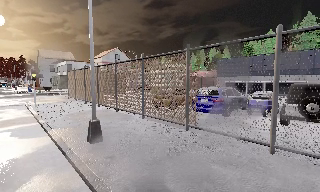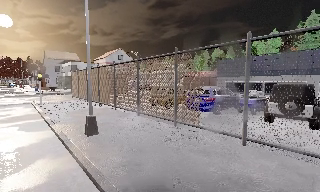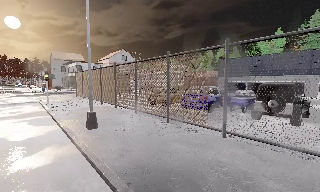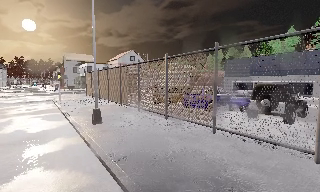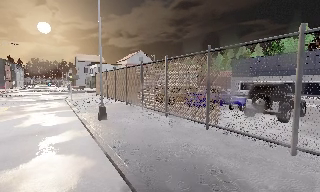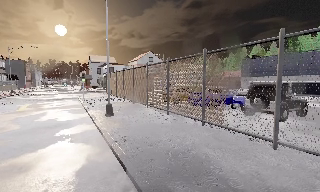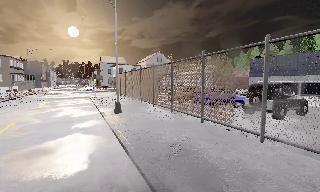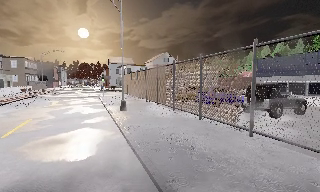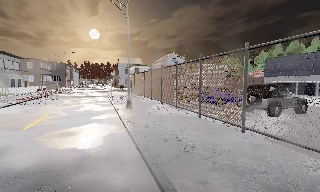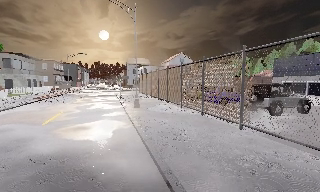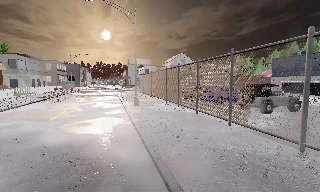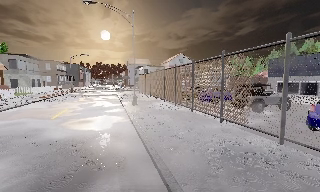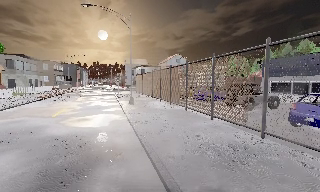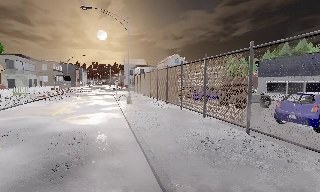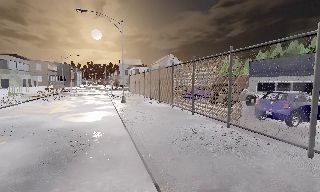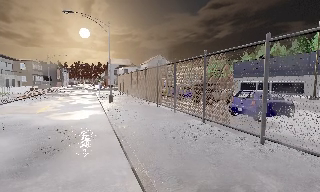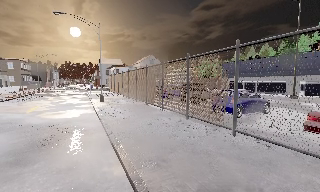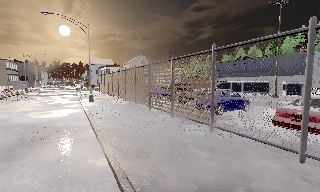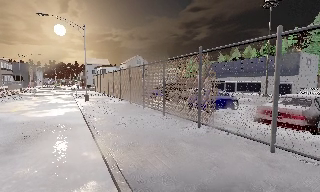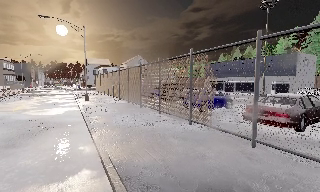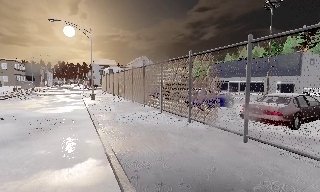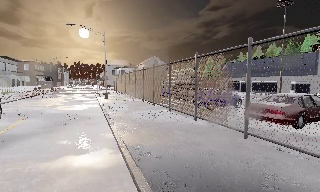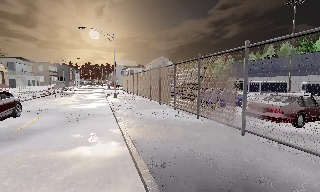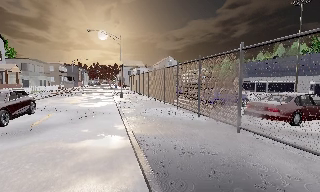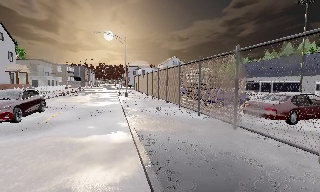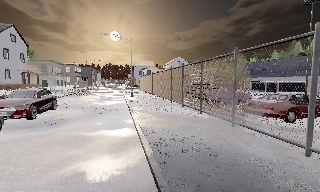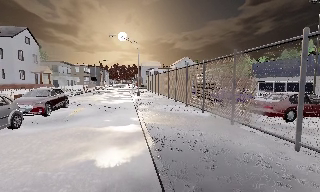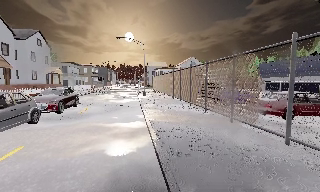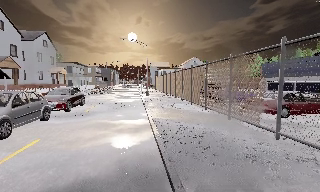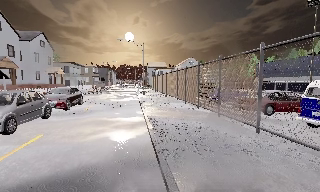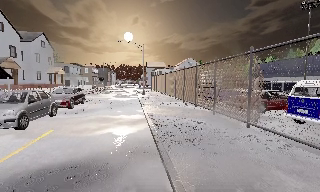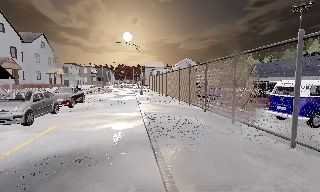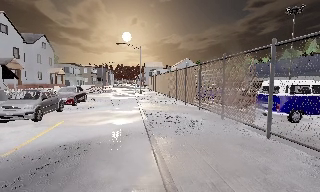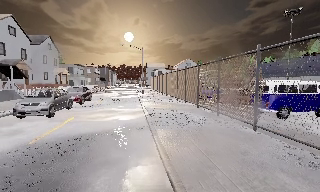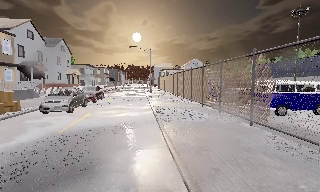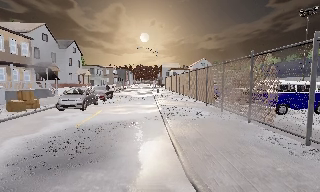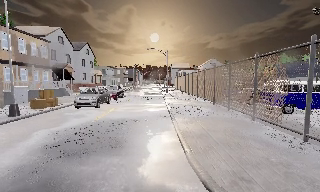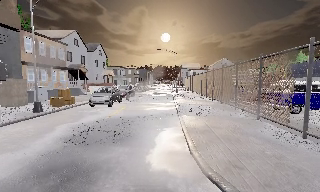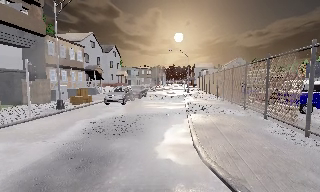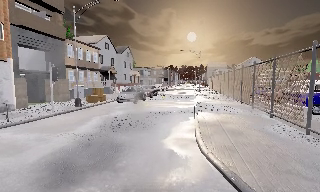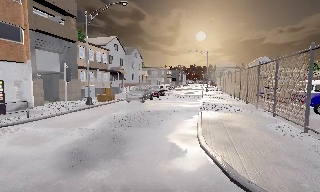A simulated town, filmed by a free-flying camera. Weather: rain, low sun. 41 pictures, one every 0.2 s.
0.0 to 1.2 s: The camera pans to its left, which is counterclockwise from overhead, by about 15 degrees. It travels backward and to its right, about 5 m, so what stands in front gets smaller.
1.2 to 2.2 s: The camera travels backward and to its right, about 3 m, so what stands in front gets smaller.
2.2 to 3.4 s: The scene slides to the left, as the camera pans about 10 degrees to its right. It travels backward and to its right, about 3.5 m, so what stands in front gets smaller.
3.4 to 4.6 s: The camera pans to its left, which is counterclockwise from overhead, by about 10 degrees. It travels backward and to its right, about 3 m, so what stands in front gets smaller.
4.6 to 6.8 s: The camera pans to its left, which is counterclockwise from overhead, by about 10 degrees. It travels backward, about 7 m, so what stands in front gets smaller. It gains speed.
6.8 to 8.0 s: The camera pans to its left, which is counterclockwise from overhead, by about 20 degrees. It travels backward, about 3.5 m, so what stands in front gets smaller.
The film runs backward here.
